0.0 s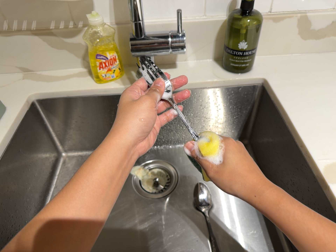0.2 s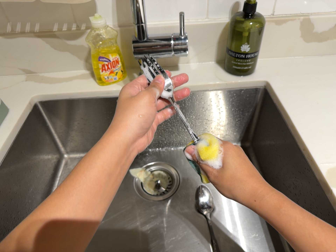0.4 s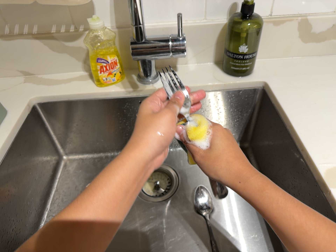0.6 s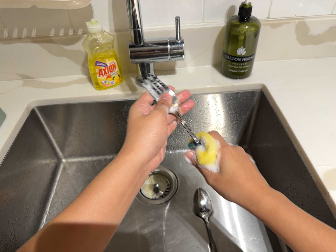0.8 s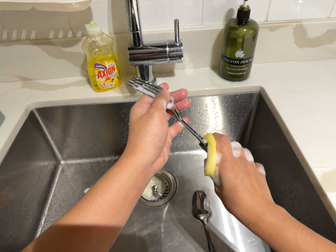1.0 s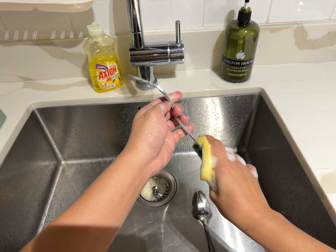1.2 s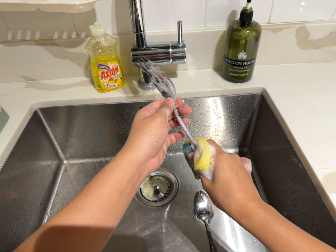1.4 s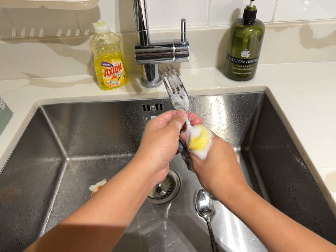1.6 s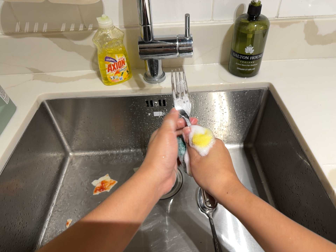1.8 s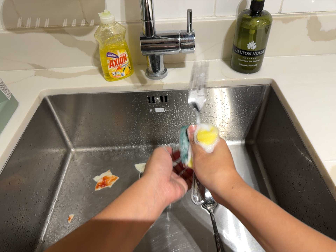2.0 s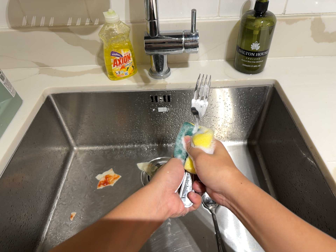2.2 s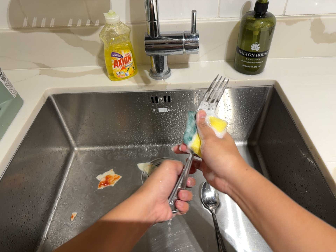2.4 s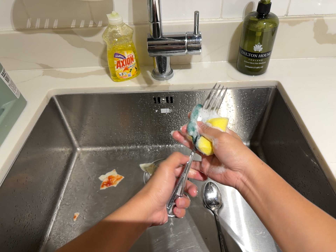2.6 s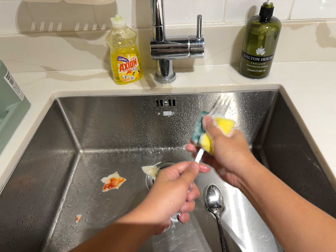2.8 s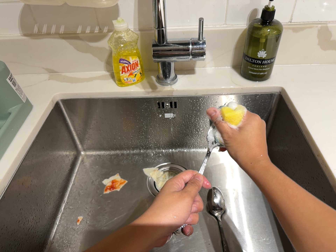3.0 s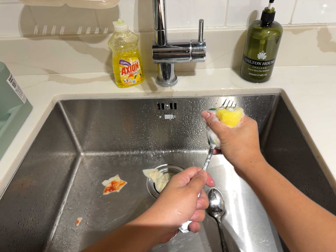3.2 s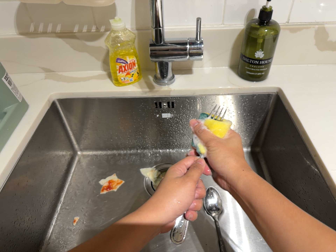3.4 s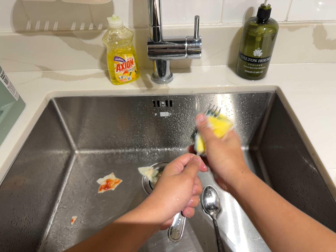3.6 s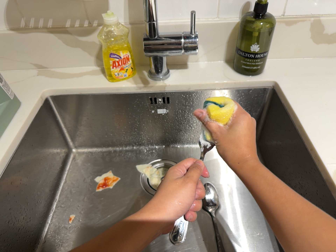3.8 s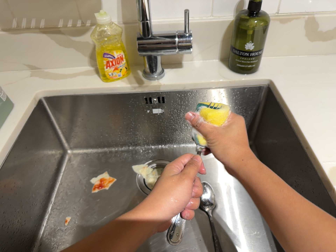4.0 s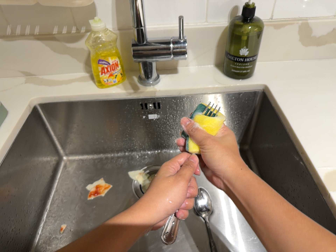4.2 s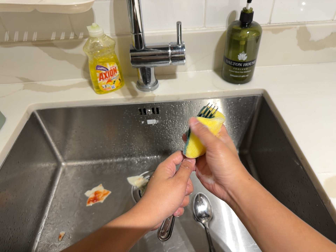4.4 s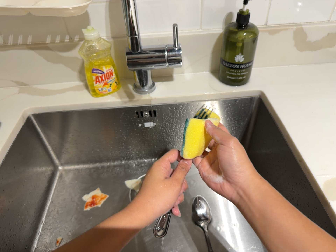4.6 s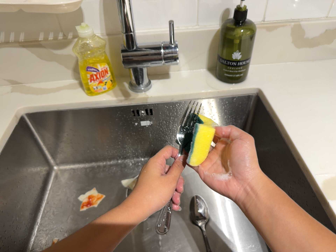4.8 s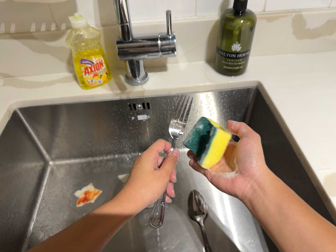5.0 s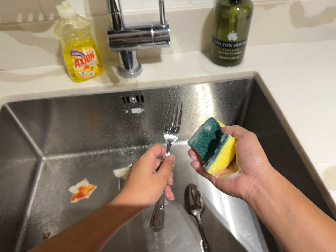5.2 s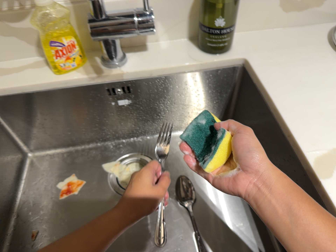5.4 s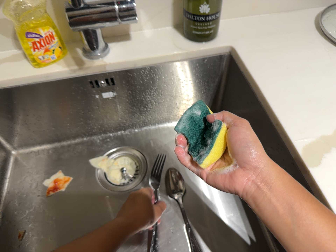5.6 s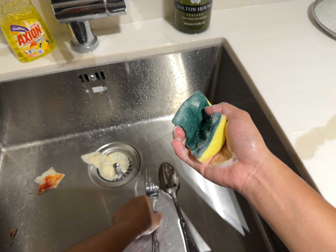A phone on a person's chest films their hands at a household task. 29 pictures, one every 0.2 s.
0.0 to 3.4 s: The camera shifts only a little, or ends up much as it began.
3.4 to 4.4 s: The camera shifts only a little, or ends up much as it began.
4.4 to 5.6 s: The camera travels forward, about 8 cm, so what stands in front looms larger. Its aim tips toward the bottom of its view by about 10 degrees, and the scene shifts upward.
The film runs backward here.
